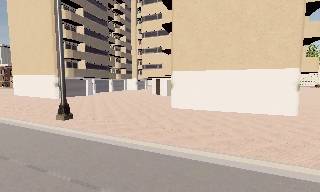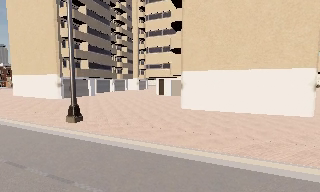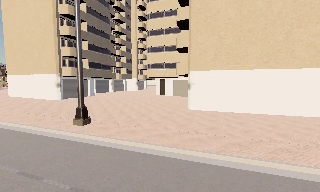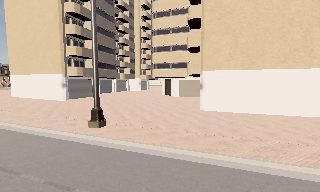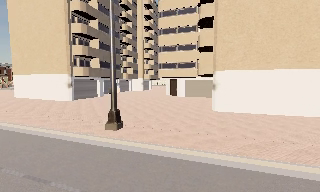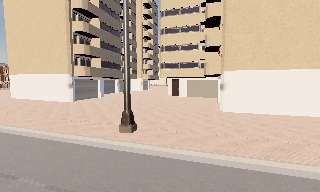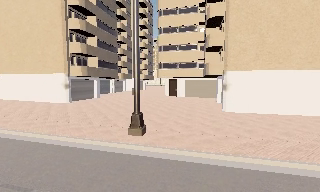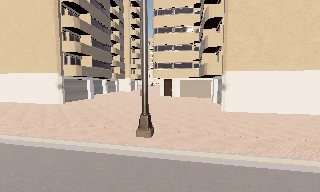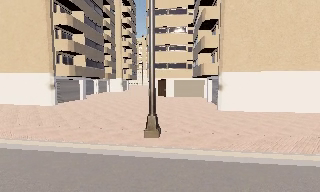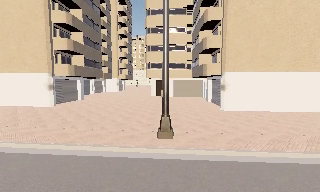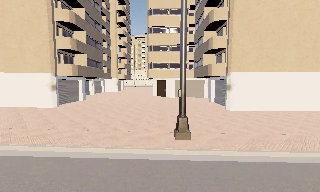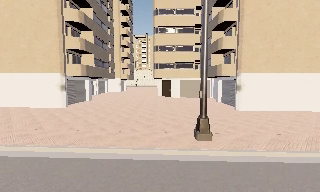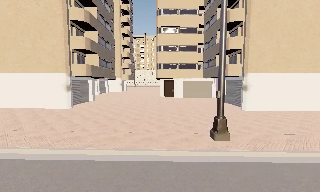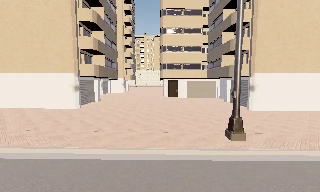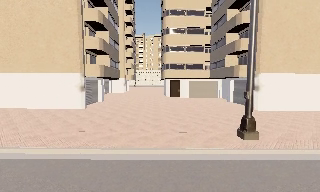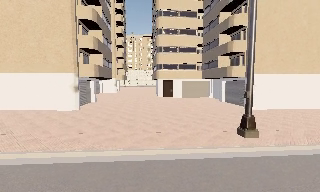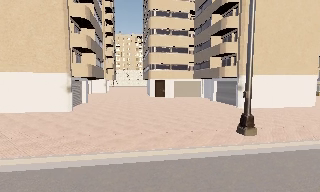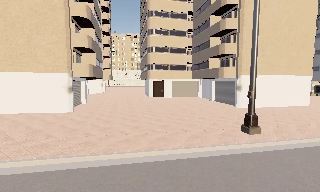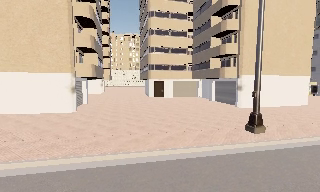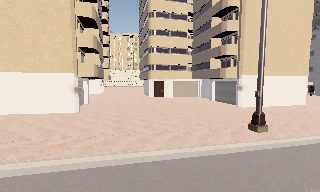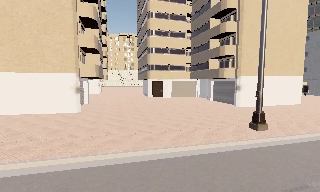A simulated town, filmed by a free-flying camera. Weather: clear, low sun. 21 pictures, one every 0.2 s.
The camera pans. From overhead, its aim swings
clockwise.
0.0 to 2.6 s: The camera pans to its right, which is clockwise from overhead, by about 25 degrees. It travels to its left, about 13 m, so close, fixed things drift to the right.
2.6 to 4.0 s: The camera pans to its right, which is clockwise from overhead, by about 15 degrees. It travels to its left, about 4.5 m. It loses speed.
The film runs forward here.
